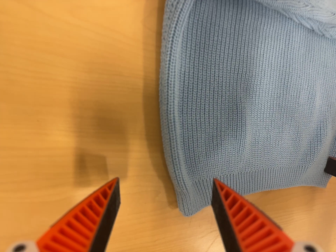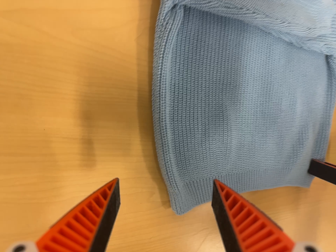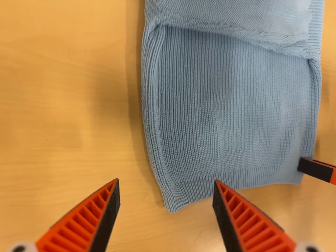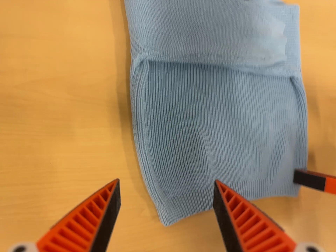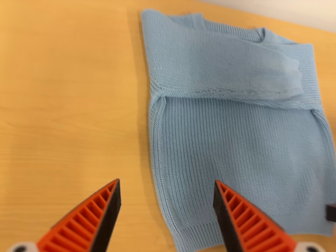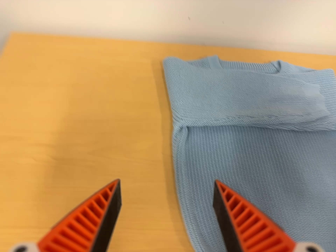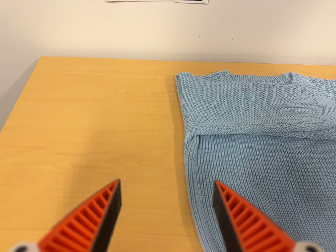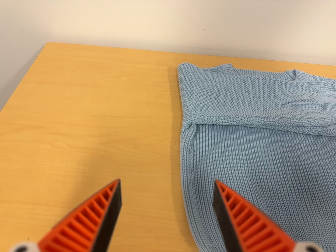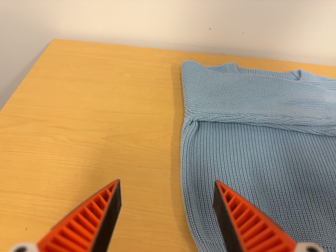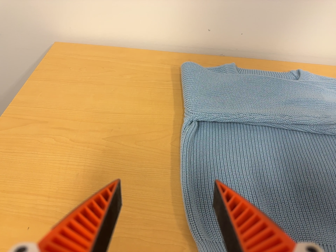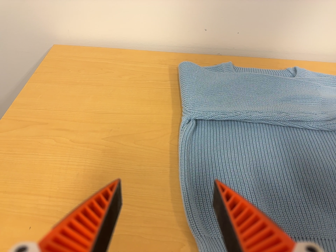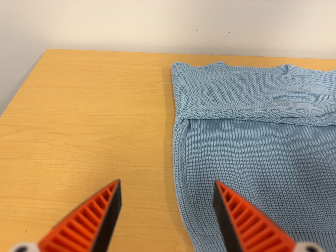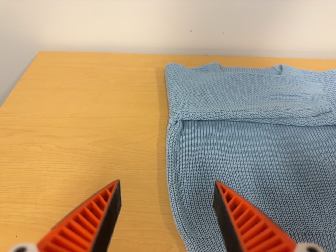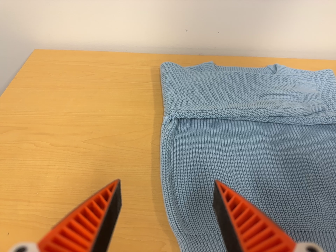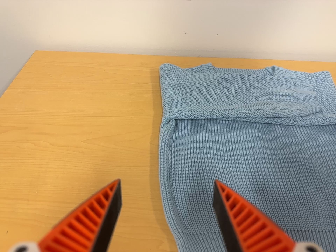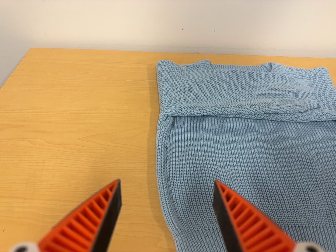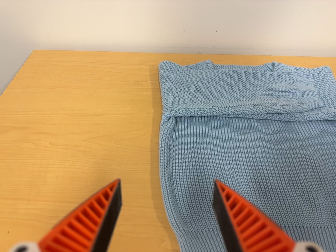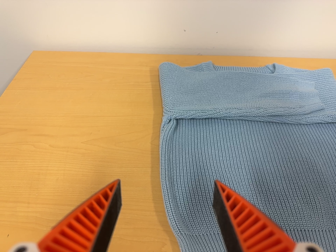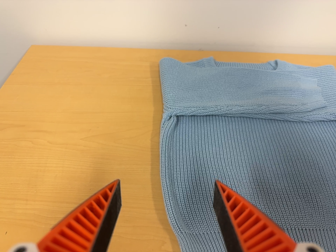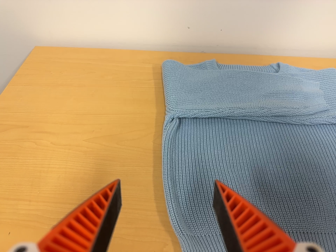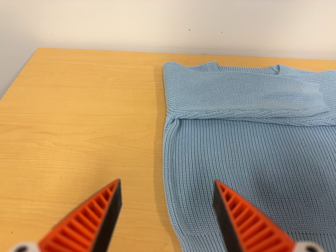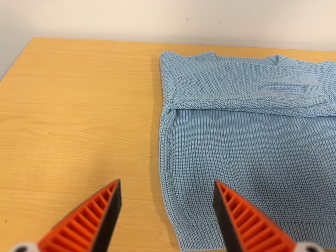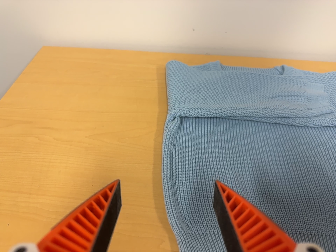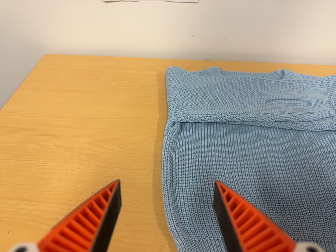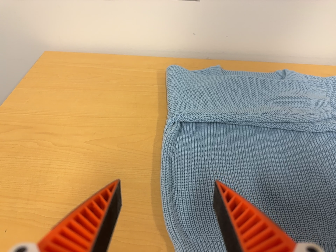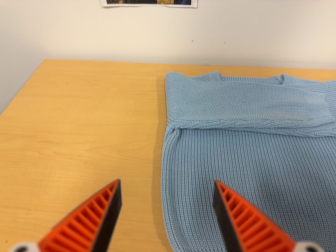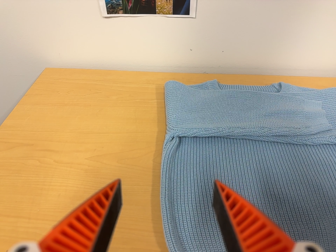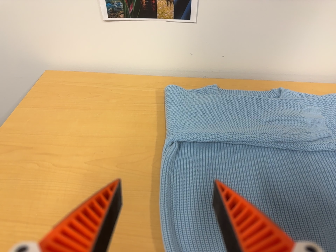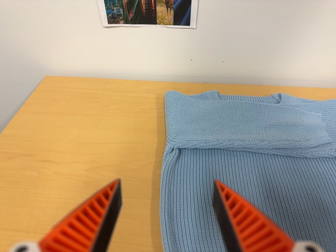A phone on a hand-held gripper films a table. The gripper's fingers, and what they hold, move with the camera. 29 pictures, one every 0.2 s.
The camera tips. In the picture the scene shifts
downward.
0.0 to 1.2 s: The camera pans to its left by about 25 degrees. It travels backward, to its right and toward the bottom of its view, about 24 cm. Its aim tips toward the top of its view by about 40 degrees, and the scene shifts downward. It rolls about its line of sight by about 15 degrees, and the scene rotates counterclockwise.
1.2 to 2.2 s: The camera travels toward the bottom of its view and to its right, about 7 cm.
2.2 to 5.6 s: The camera shifts only a little, or ends up much as it began.
The film runs backward here.
